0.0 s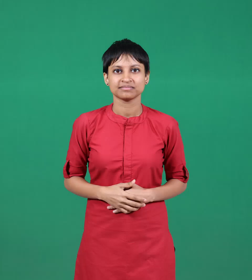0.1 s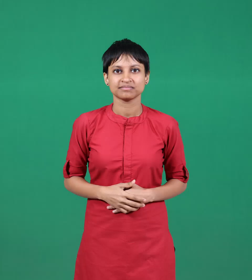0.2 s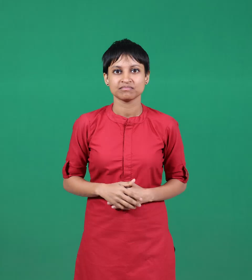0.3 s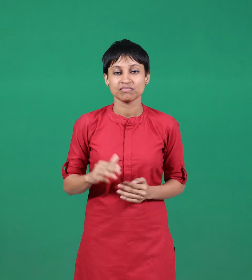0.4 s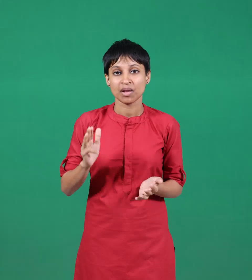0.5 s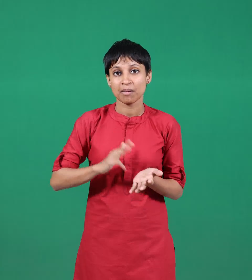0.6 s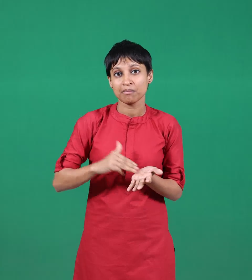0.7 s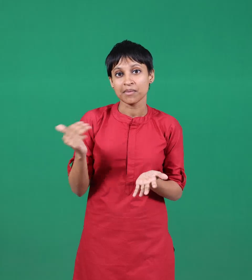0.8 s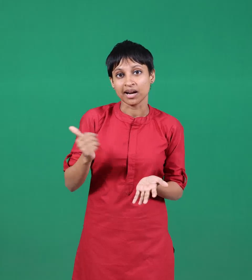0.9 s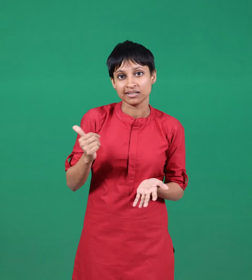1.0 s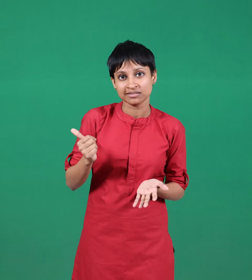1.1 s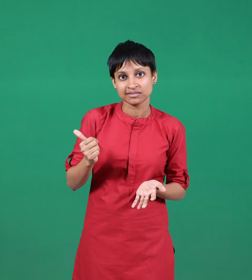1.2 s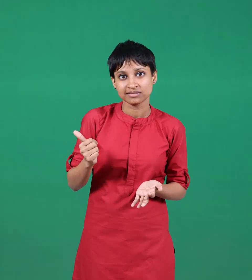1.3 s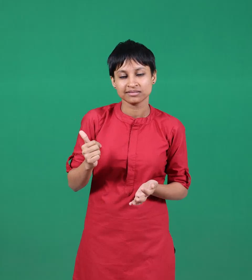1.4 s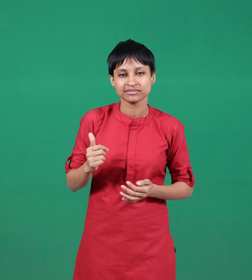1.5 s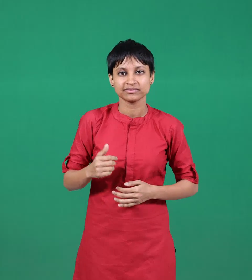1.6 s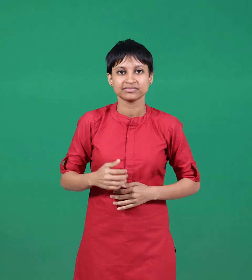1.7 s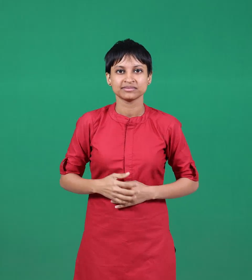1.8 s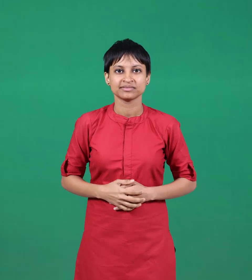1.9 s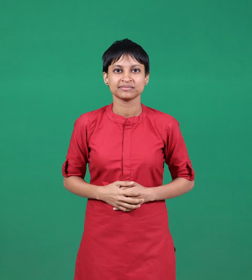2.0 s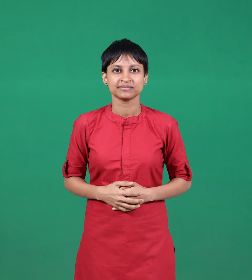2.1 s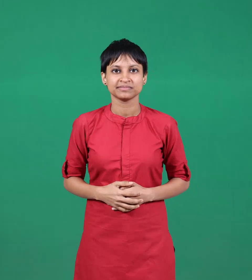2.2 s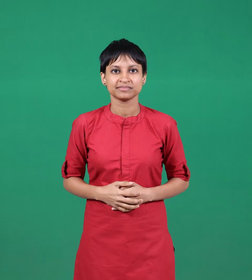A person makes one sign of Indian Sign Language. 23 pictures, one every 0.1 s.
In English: manager
